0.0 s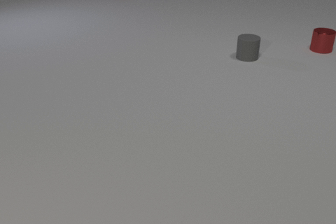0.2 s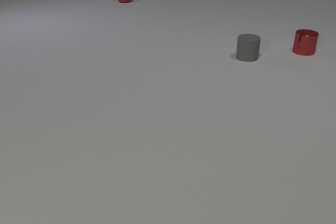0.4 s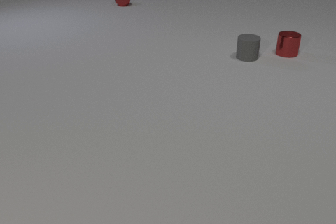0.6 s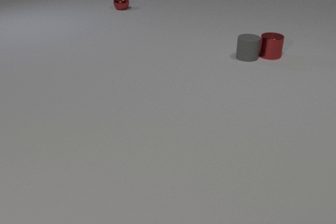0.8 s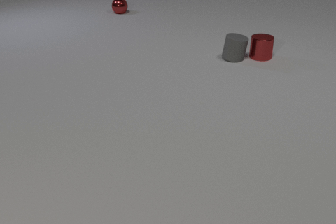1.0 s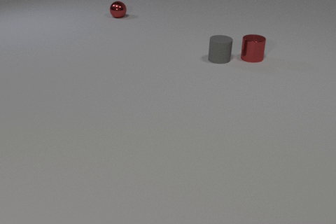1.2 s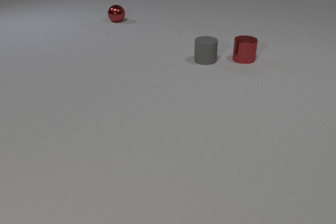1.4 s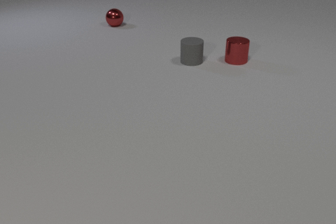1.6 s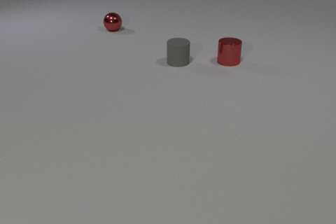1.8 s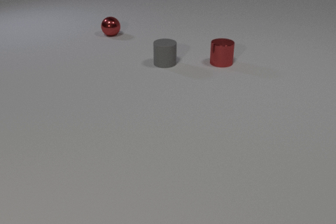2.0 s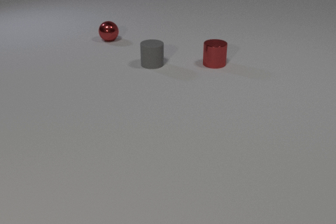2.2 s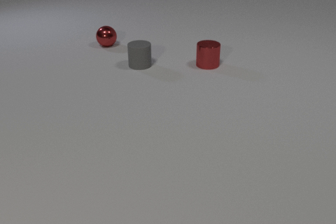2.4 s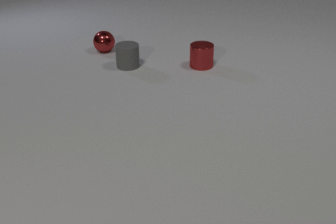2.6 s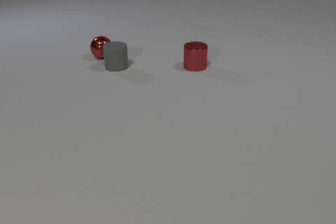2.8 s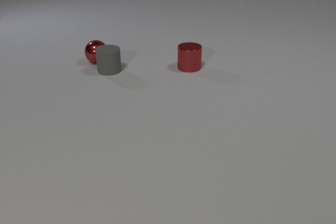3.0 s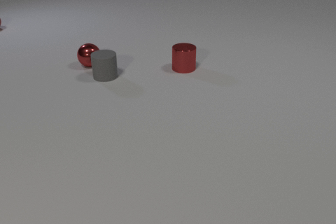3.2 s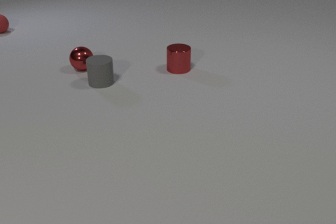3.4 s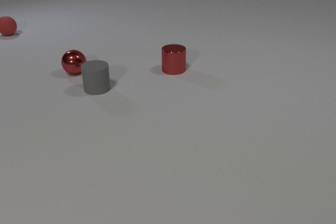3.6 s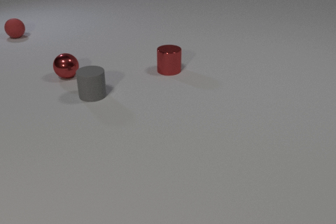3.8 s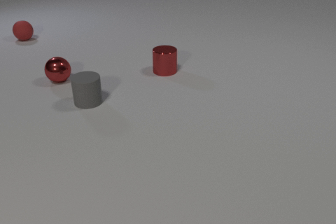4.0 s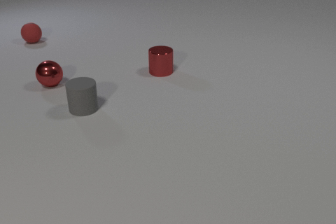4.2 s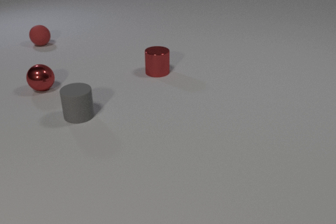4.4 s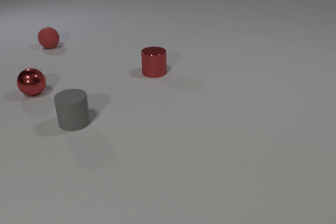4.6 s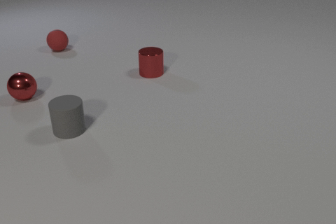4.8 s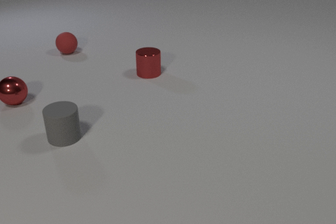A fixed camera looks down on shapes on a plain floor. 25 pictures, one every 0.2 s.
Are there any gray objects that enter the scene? no.
How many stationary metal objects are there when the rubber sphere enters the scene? 0.
How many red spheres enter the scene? 2.
0.0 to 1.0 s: The red metal cylinder slides to the left and toward the camera. The gray rubber cylinder slides to the left. The red metal sphere rolls toward the camera. The red metal cylinder and the gray rubber cylinder collide.
1.0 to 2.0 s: The red metal cylinder slides to the left and toward the camera. The gray rubber cylinder slides to the left. The red metal sphere rolls toward the camera.
2.0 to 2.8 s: The red metal cylinder slides to the left and toward the camera. The gray rubber cylinder slides to the left. The red metal sphere rolls toward the camera. The gray rubber cylinder and the red metal sphere collide.
2.8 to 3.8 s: The red metal cylinder slides to the left. The gray rubber cylinder slides toward the camera. The red metal sphere rolls toward the camera and to the left. The red rubber sphere comes in at the left edge, rolls toward the camera and to the right.
3.8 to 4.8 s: The red metal cylinder slides to the left. The gray rubber cylinder slides toward the camera. The red metal sphere rolls to the left and toward the camera. The red rubber sphere rolls toward the camera and to the right.
